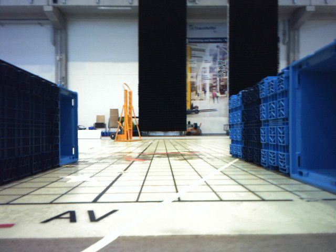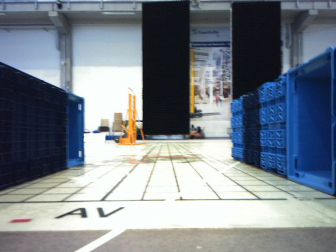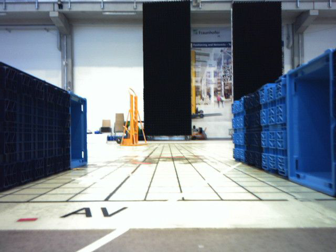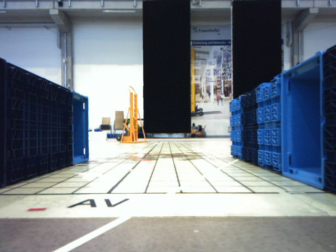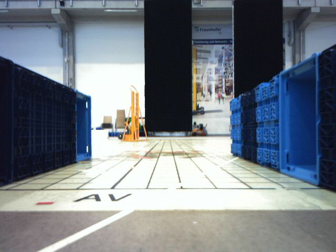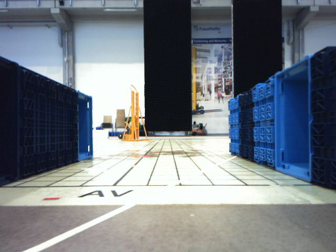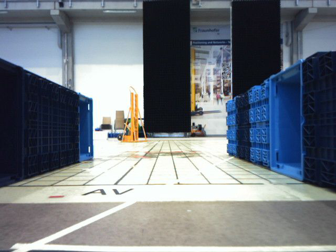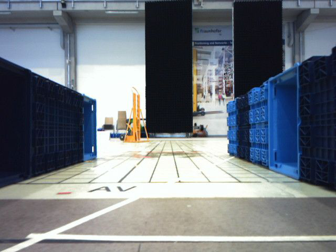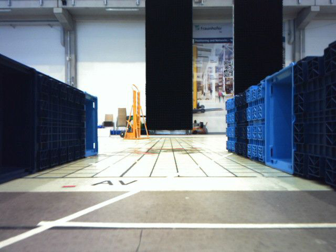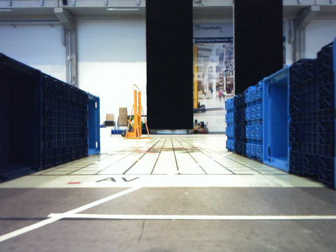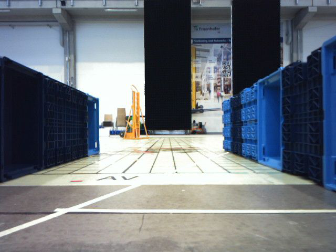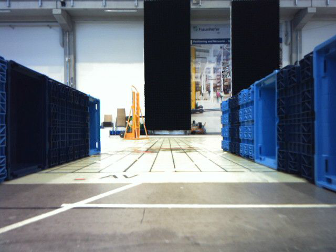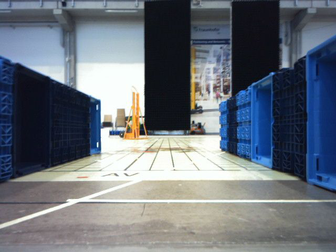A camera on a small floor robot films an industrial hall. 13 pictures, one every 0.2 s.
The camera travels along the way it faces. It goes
backward.
0.0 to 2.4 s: The camera travels backward, about 0.5 m, so what stands in front gets smaller.
The film runs backward here.
